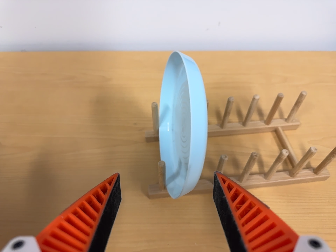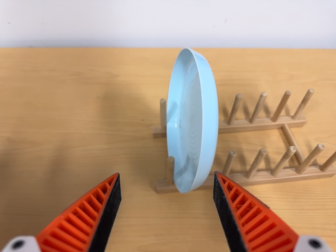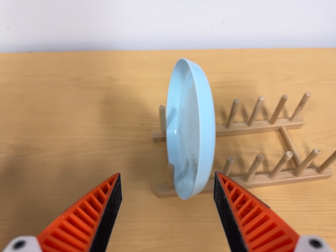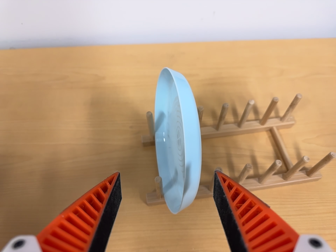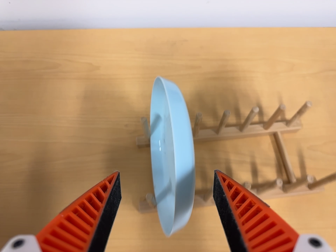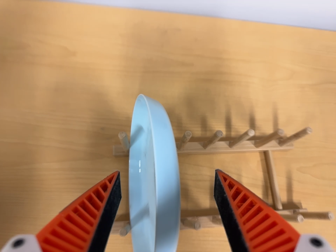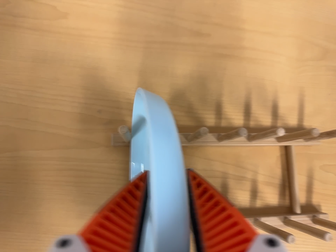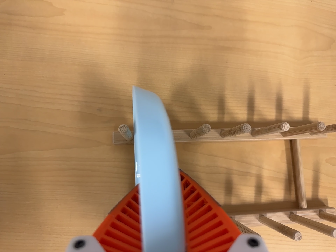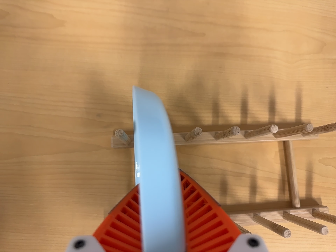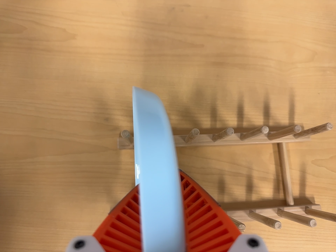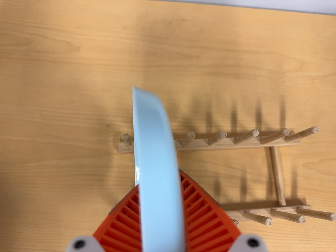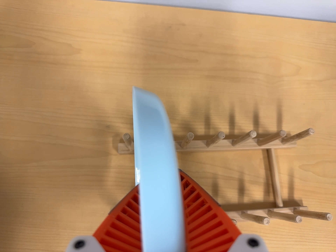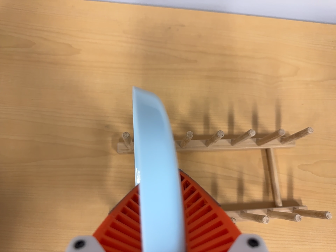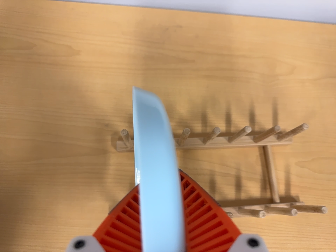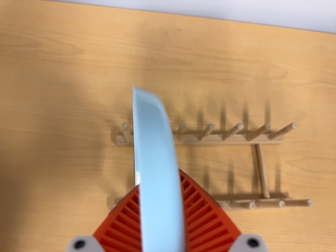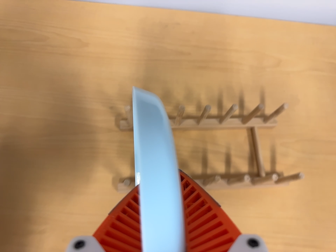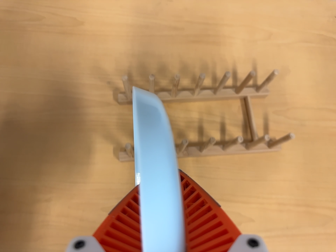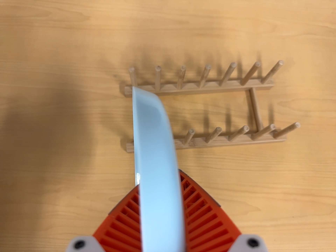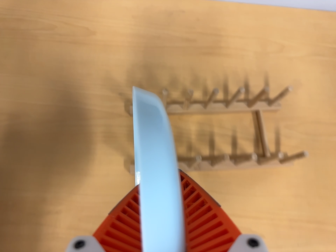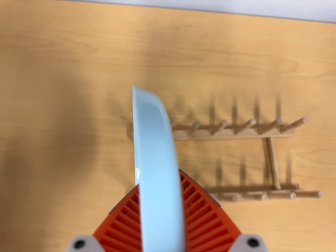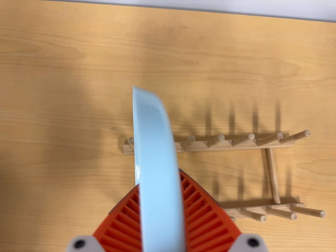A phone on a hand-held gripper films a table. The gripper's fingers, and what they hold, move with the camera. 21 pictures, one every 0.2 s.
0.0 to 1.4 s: The camera travels toward the top of its view and forward, about 26 cm. Its aim tips toward the bottom of its view by about 30 degrees.
1.4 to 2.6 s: The camera travels backward, about 8 cm, so what stands in front gets smaller. Its aim tips toward the top of its view by about 10 degrees.
2.6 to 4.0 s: The camera shifts only a little, or ends up much as it began.
The film runs backward here.
